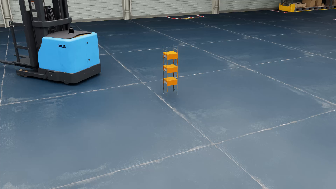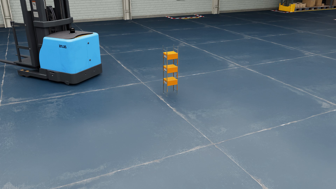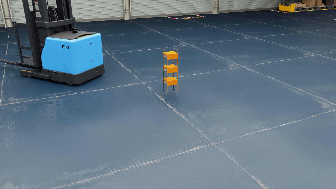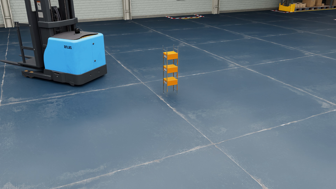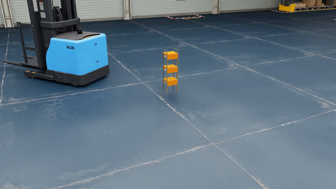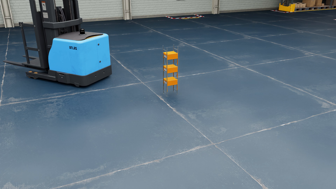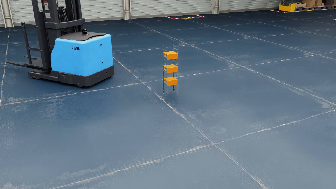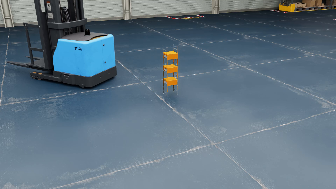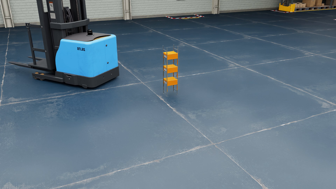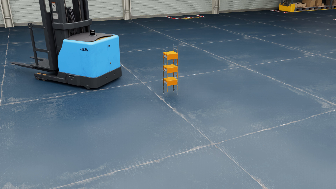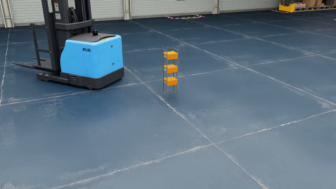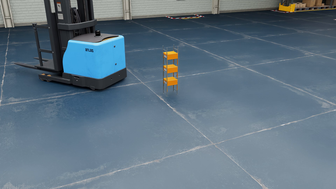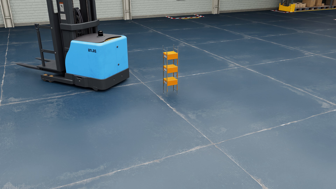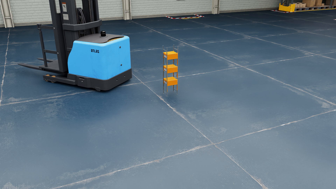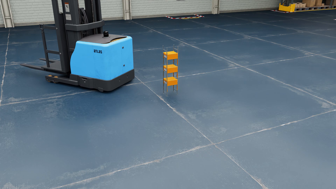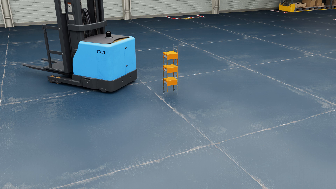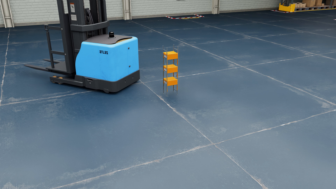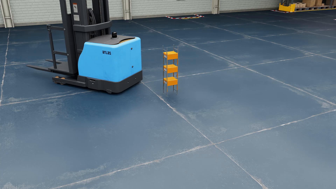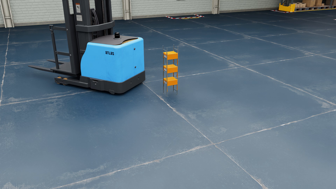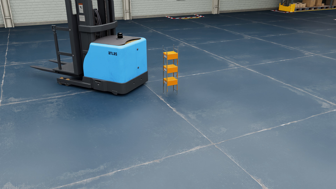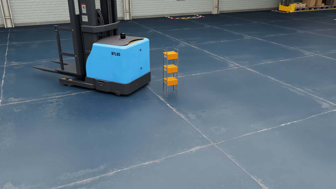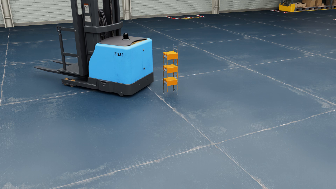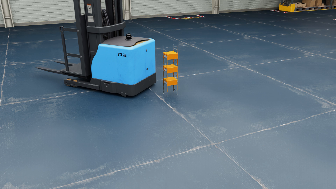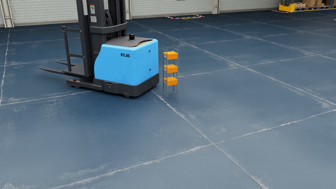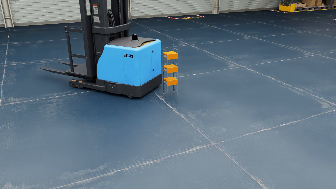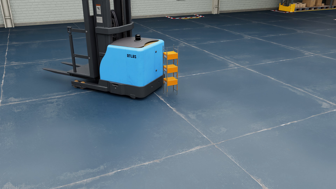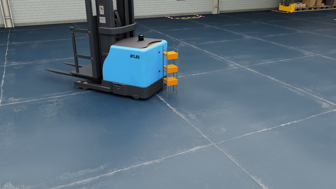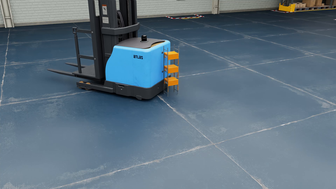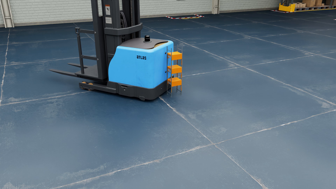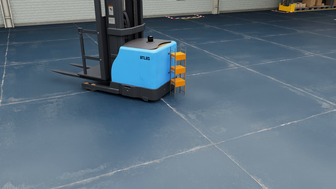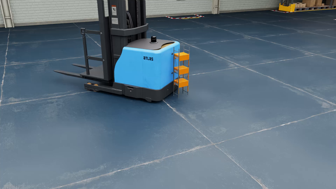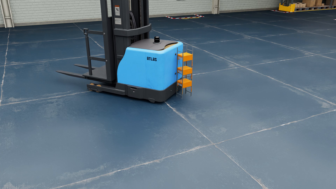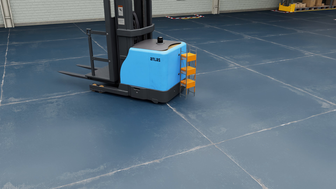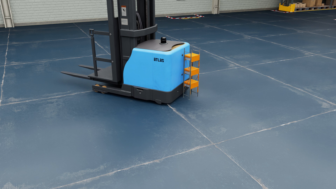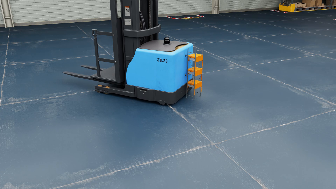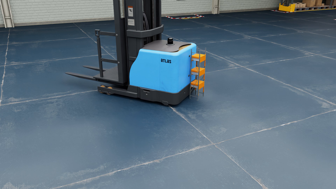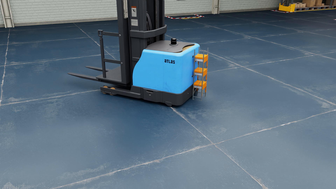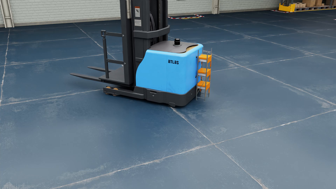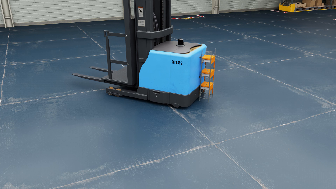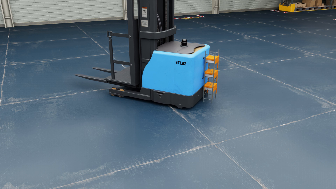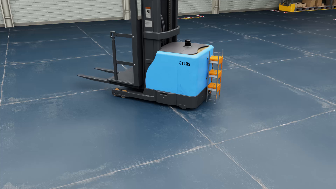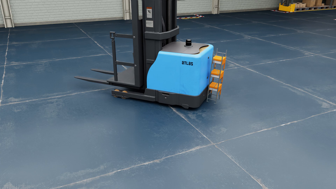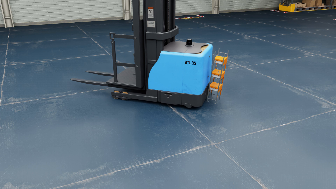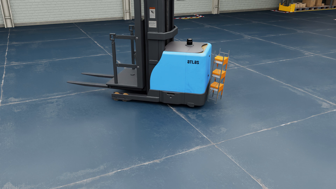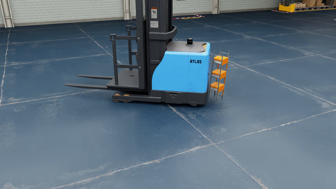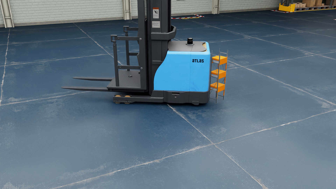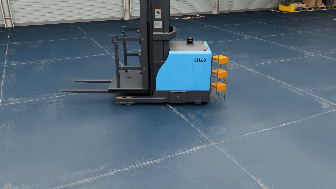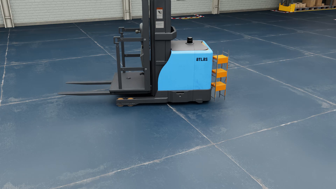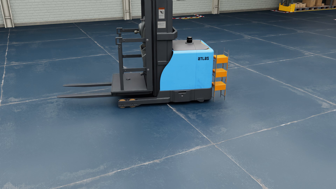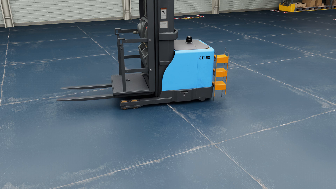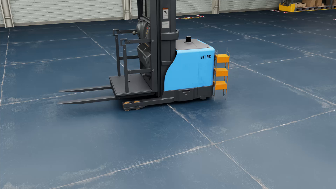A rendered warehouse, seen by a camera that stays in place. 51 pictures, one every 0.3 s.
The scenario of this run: A forklift runs into an object in its way.
